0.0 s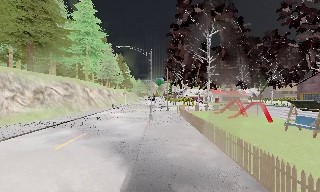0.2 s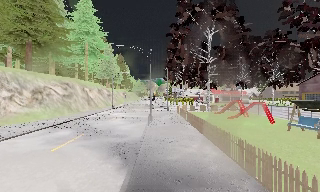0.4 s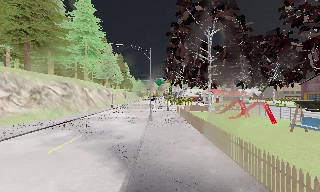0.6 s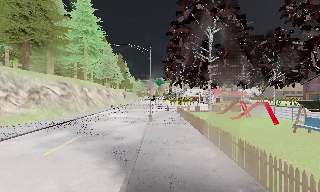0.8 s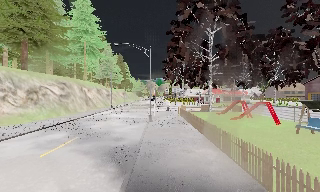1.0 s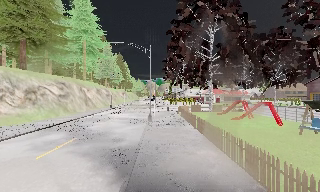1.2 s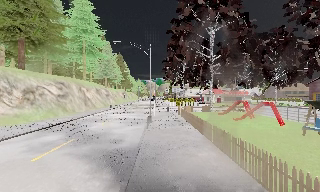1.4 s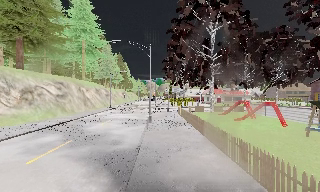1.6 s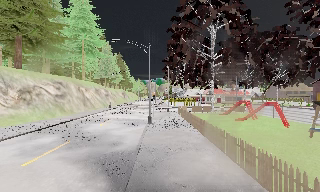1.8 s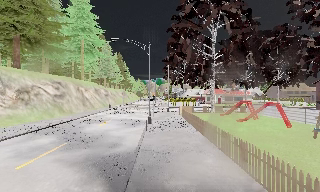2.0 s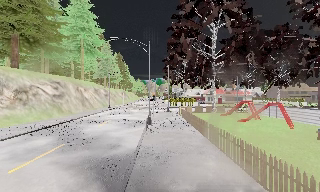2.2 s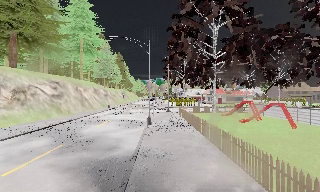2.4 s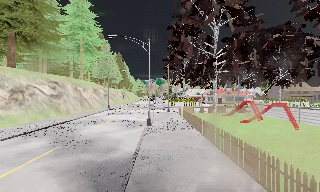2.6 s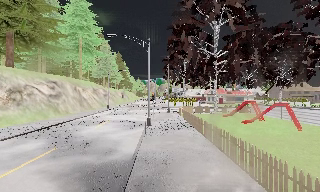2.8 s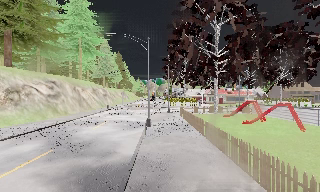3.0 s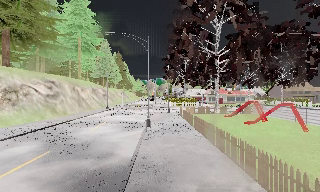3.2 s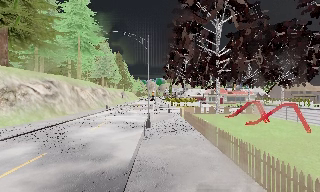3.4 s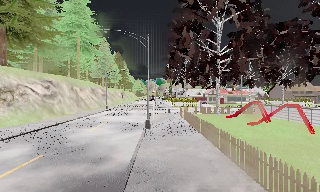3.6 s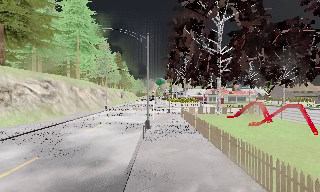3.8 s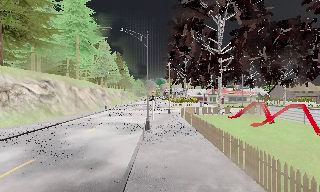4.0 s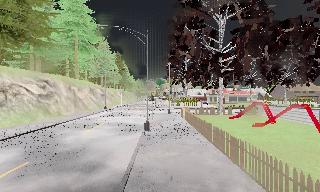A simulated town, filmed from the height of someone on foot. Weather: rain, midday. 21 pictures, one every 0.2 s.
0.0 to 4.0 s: The camera travels forward, about 5 m, so what stands in front looms larger.
The film runs forward here.
